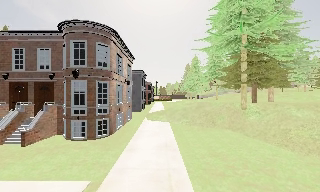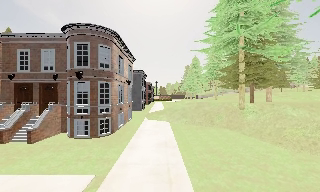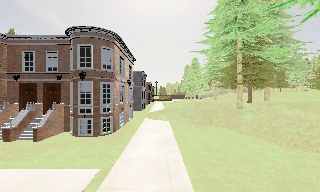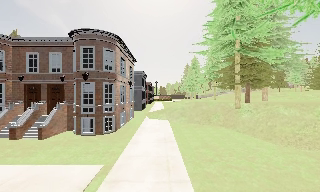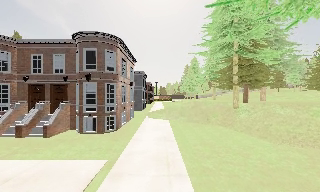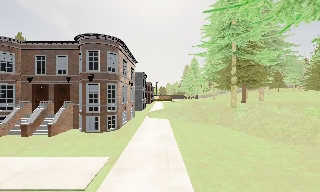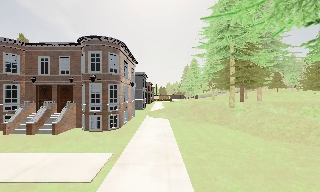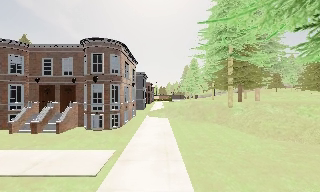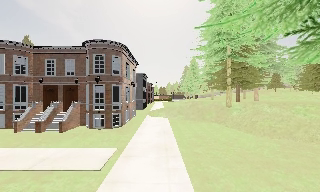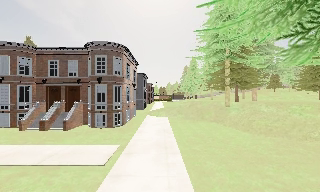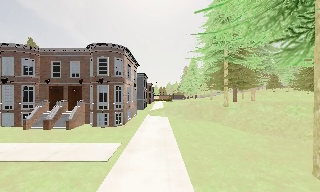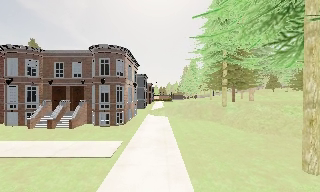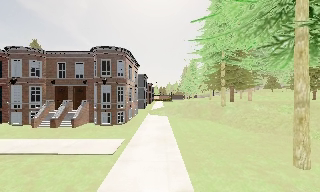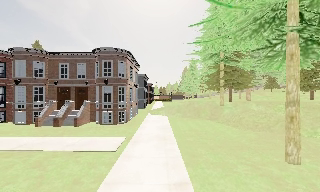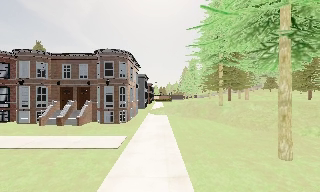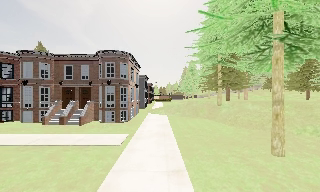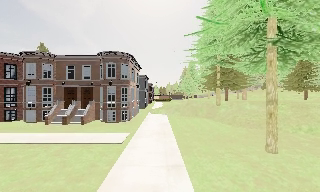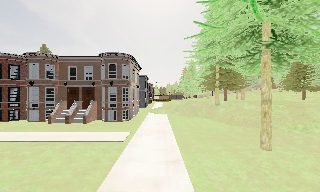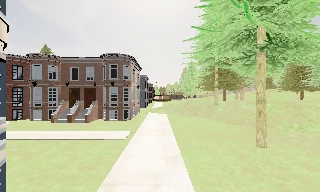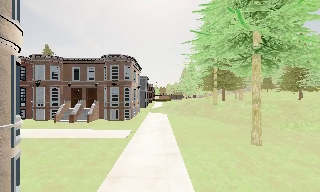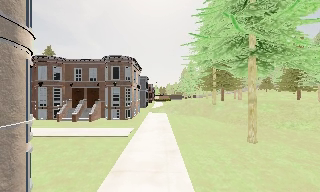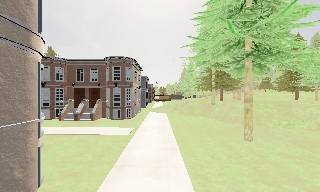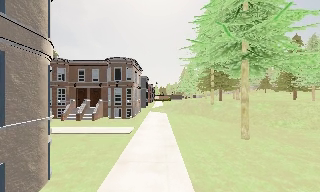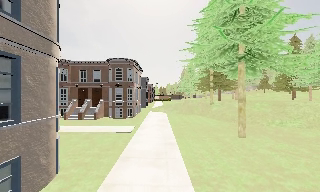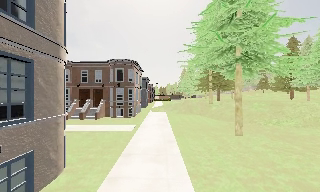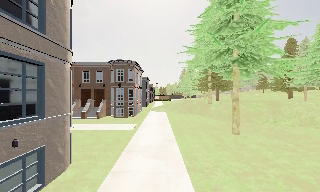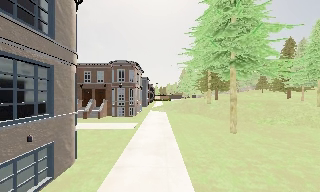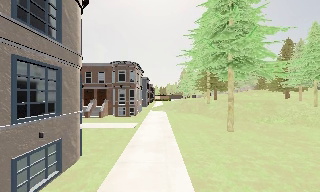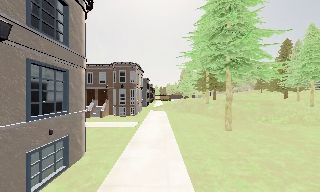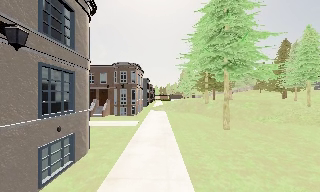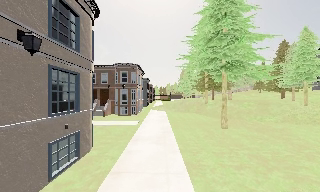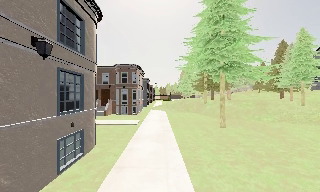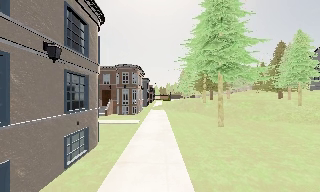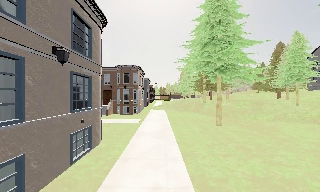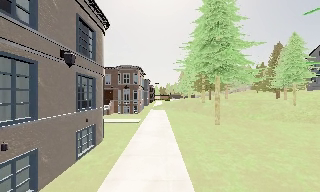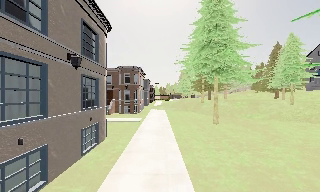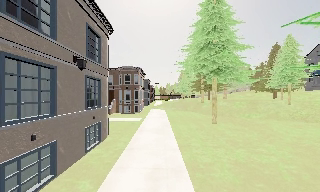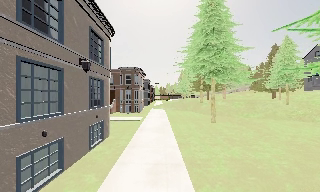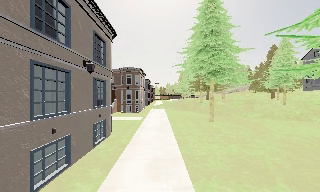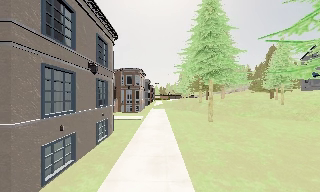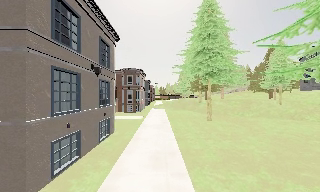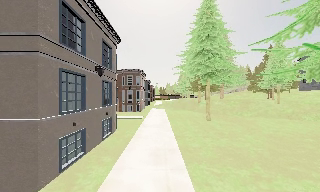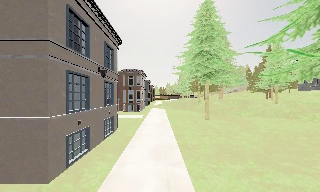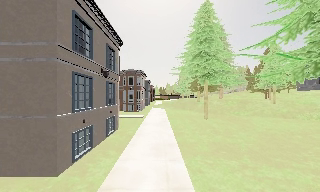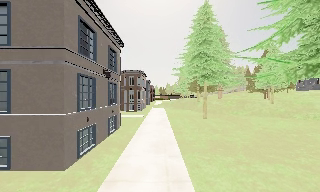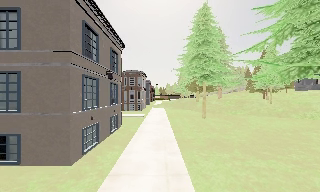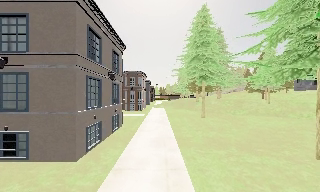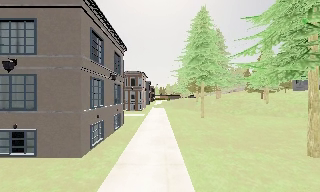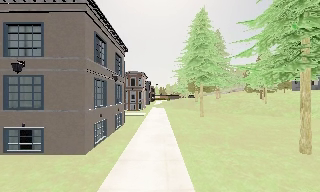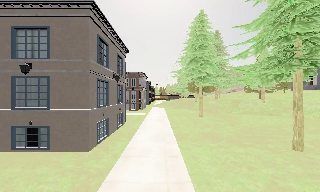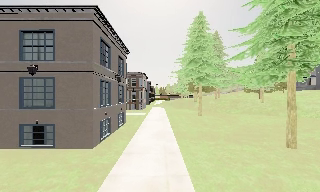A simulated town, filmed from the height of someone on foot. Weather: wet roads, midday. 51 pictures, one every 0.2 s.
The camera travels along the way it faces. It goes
backward.
0.0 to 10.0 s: The camera travels backward, about 20 m, so what stands in front gets smaller.
The film runs backward here.
